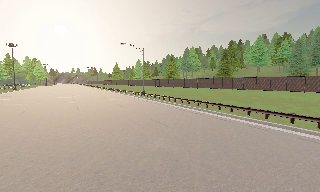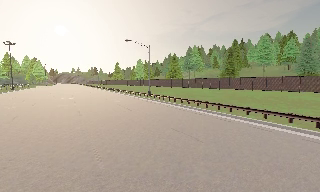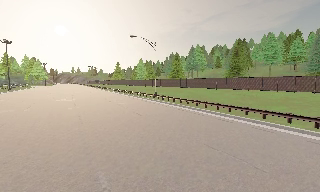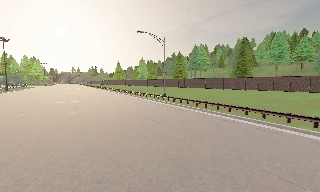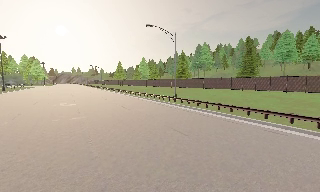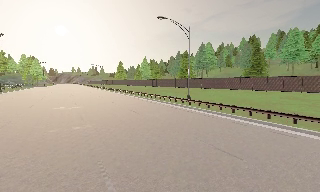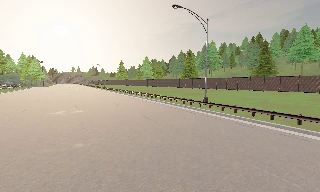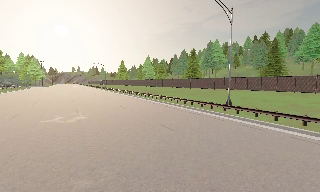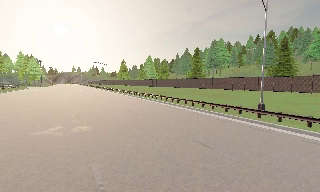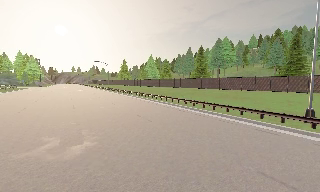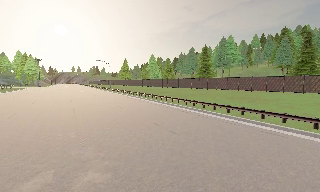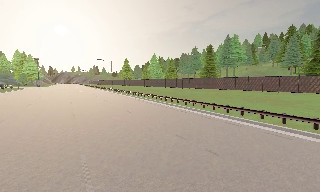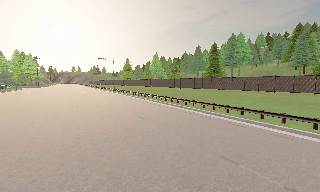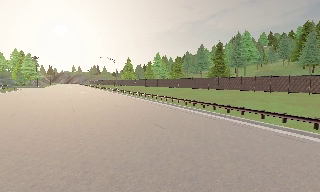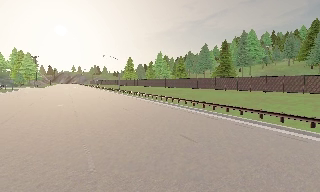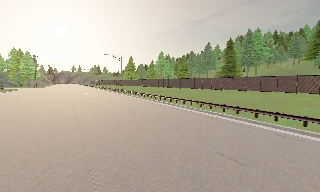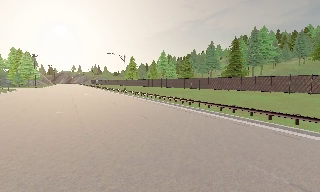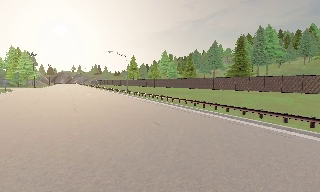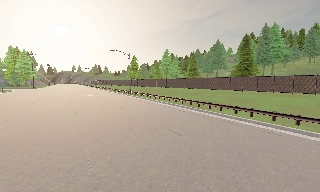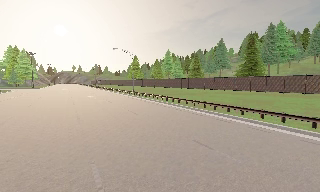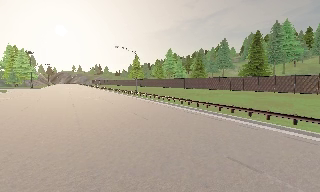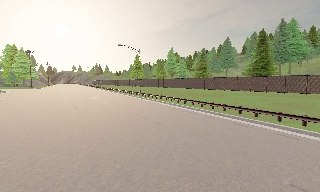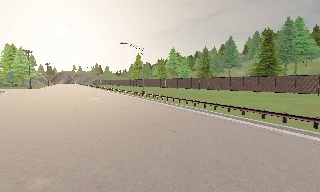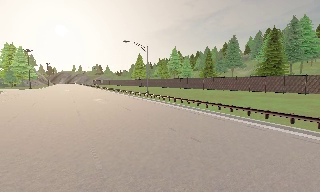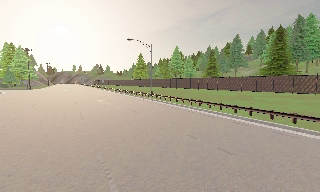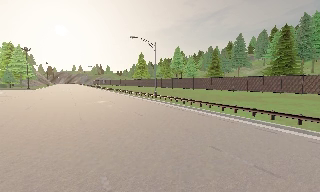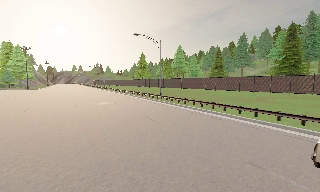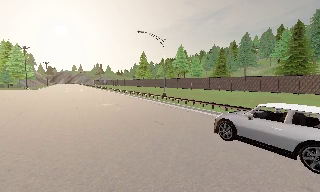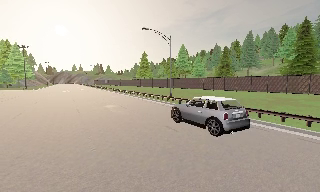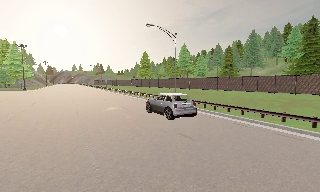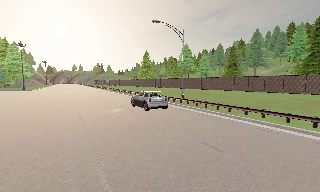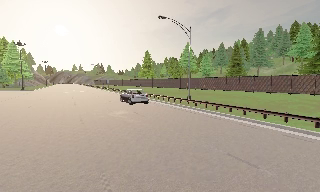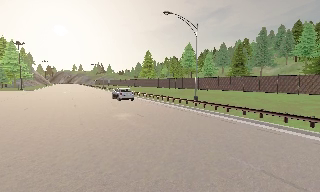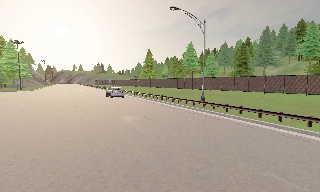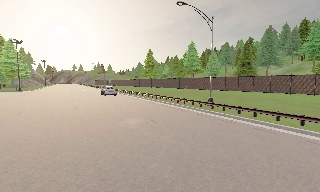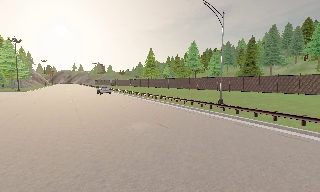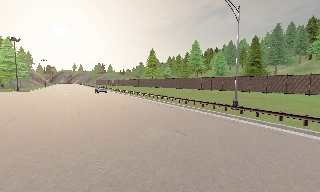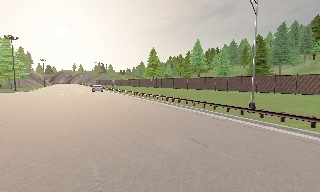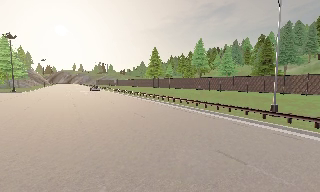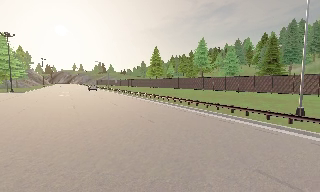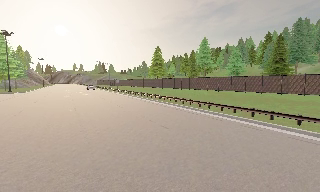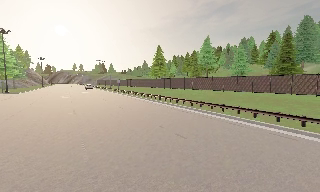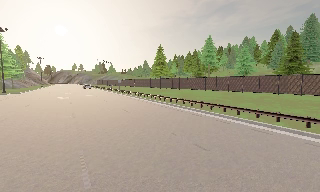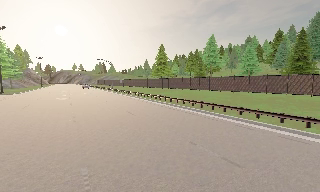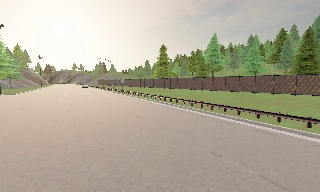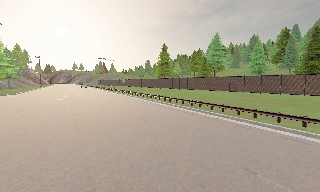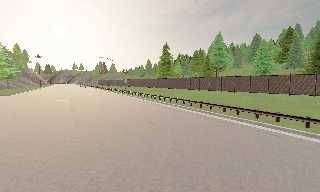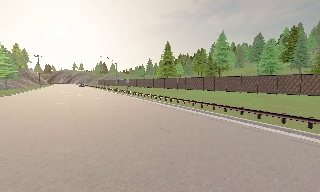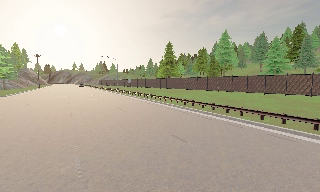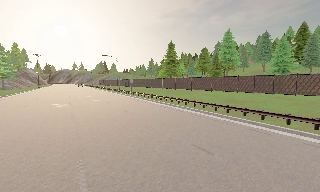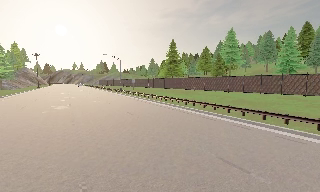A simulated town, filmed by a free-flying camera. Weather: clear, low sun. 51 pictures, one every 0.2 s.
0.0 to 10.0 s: The camera travels forward and to its left, about 80 m, so what stands in front looms larger. It loses speed.
The film runs forward here.
